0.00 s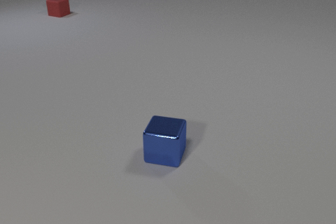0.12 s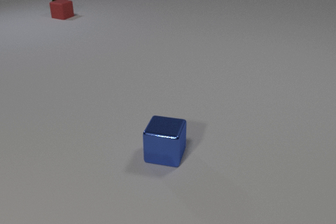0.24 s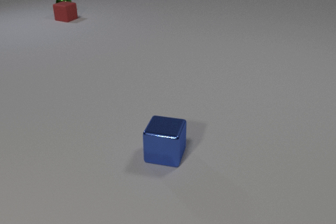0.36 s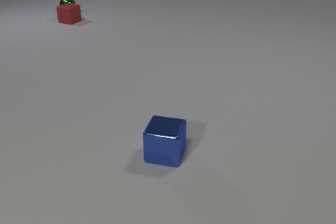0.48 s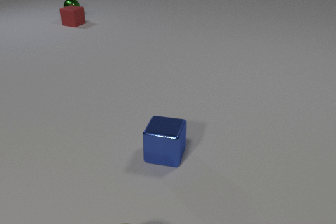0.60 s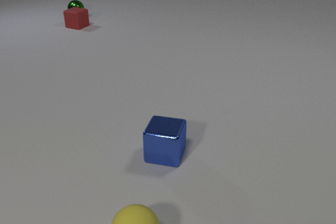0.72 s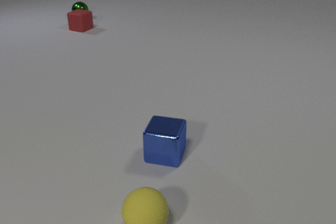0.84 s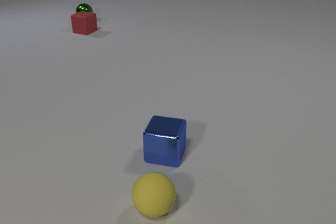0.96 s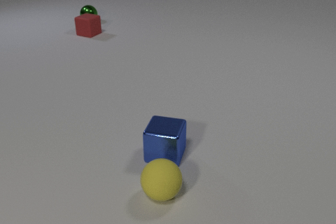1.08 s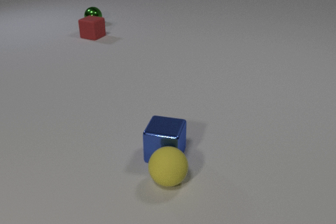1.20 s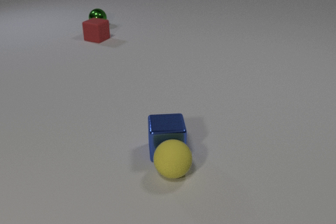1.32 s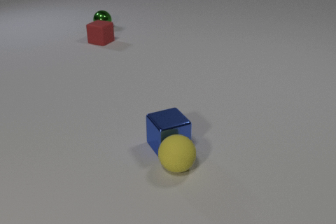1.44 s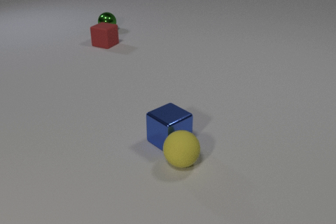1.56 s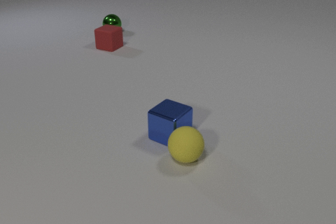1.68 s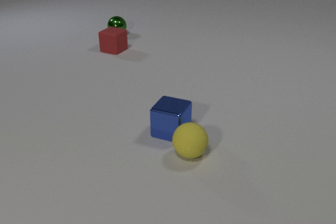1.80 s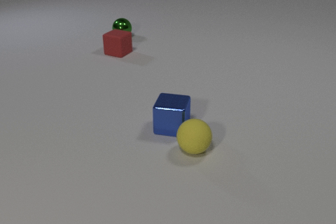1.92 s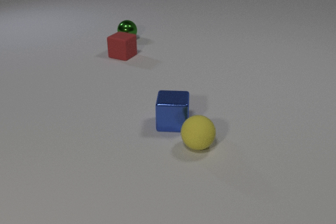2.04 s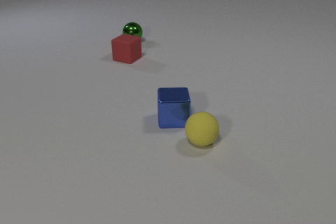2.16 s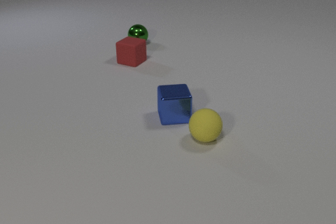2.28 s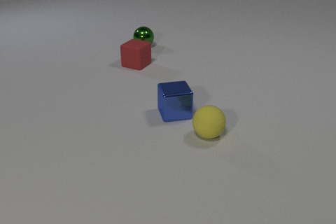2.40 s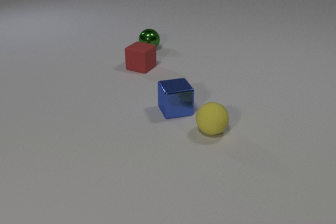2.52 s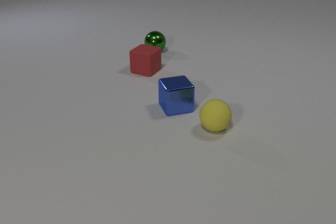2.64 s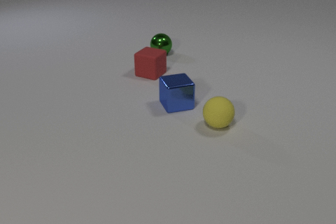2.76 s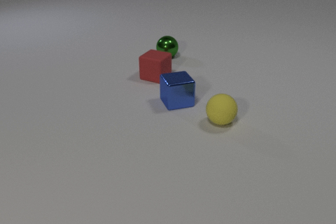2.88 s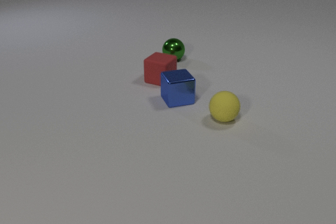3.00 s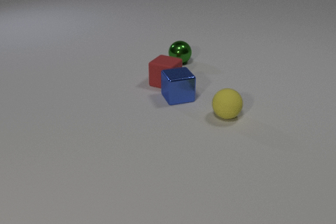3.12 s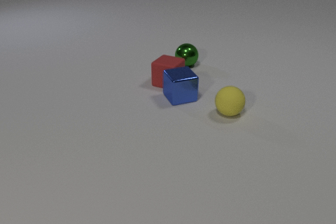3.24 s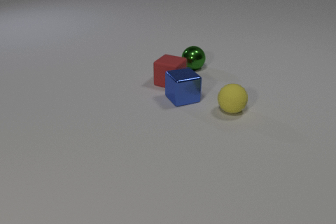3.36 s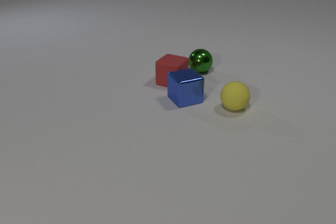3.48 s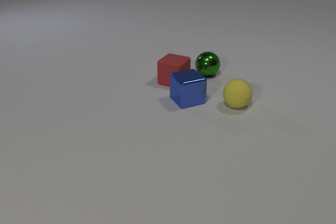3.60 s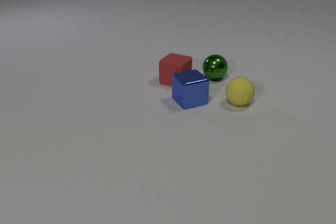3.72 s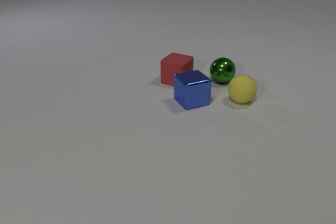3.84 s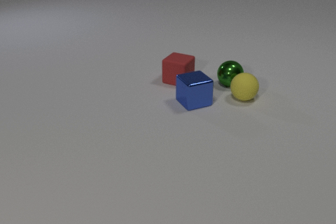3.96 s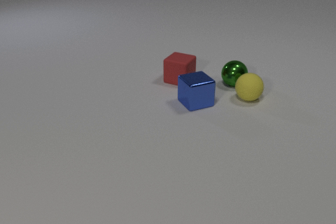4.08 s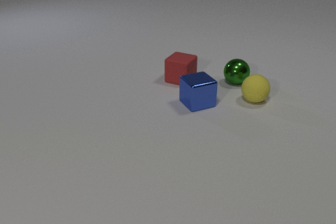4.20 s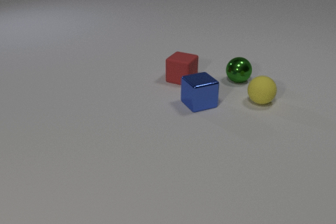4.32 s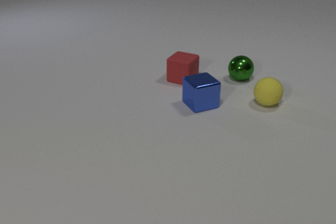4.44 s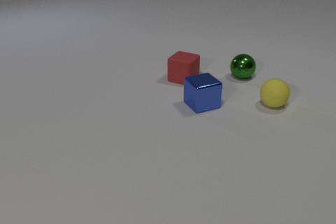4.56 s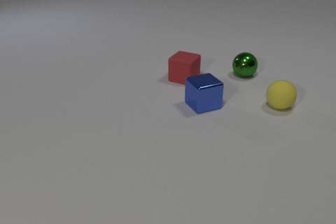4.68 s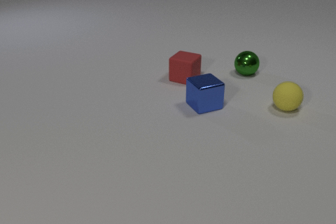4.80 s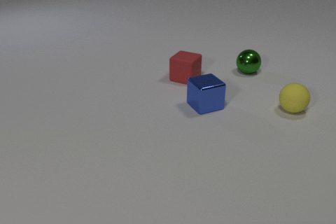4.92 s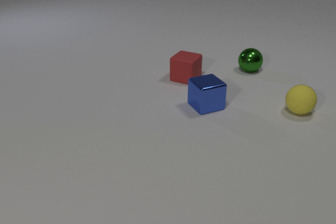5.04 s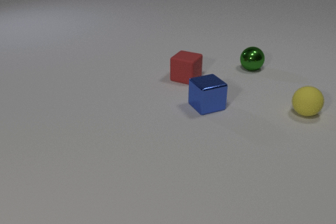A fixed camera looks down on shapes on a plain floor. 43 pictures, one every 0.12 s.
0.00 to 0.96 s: The yellow rubber sphere comes in at the bottom edge, rolls away from the camera. The red rubber cube slides toward the camera. The green metal sphere rolls toward the camera and to the right.
0.96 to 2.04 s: The yellow rubber sphere rolls away from the camera and to the right. The blue metal cube slides away from the camera, spins so that its near face slides to the right, counterclockwise seen from above. The red rubber cube slides toward the camera and to the right. The green metal sphere rolls toward the camera and to the right. The yellow rubber sphere and the blue metal cube collide.
2.04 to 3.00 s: The yellow rubber sphere rolls away from the camera and to the right. The blue metal cube slides away from the camera. The red rubber cube slides toward the camera and to the right. The green metal sphere rolls toward the camera and to the right.
3.00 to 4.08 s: The yellow rubber sphere rolls away from the camera and to the right. The blue metal cube slides to the right and toward the camera. The red rubber cube slides to the right and away from the camera. The green metal sphere rolls to the right and toward the camera. The blue metal cube and the red rubber cube collide. The yellow rubber sphere and the green metal sphere collide.
4.08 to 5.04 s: The yellow rubber sphere rolls to the right. The blue metal cube slides to the right. The red rubber cube slides to the right. The green metal sphere rolls away from the camera.
How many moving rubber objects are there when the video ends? 2.
What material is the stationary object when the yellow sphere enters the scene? metal.
What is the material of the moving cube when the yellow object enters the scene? rubber.
